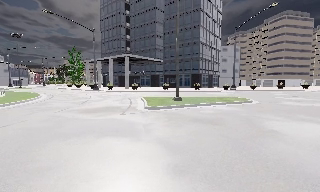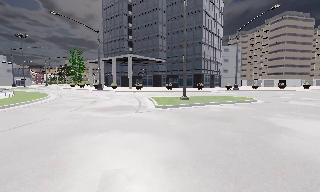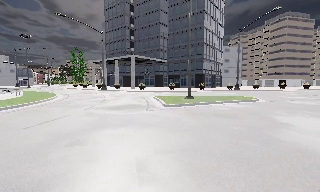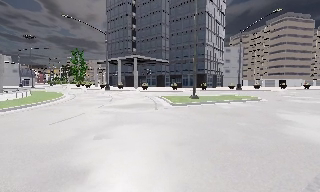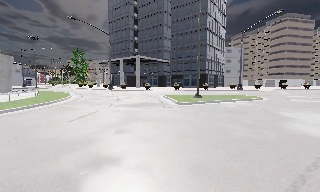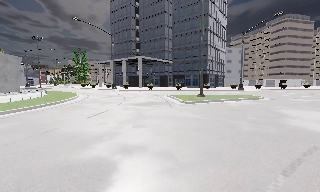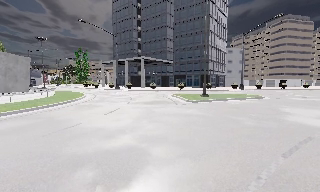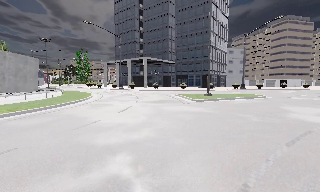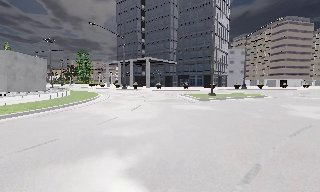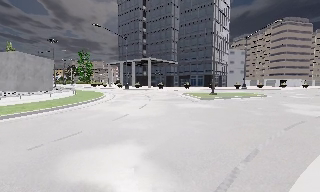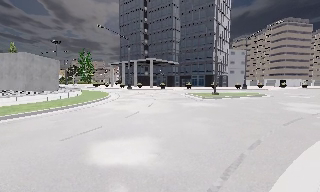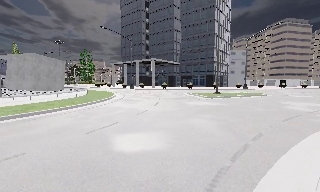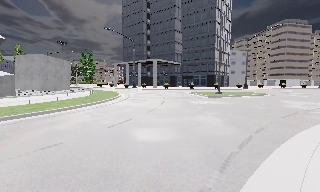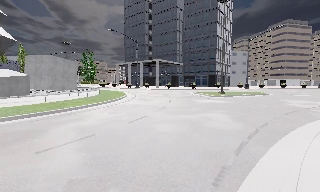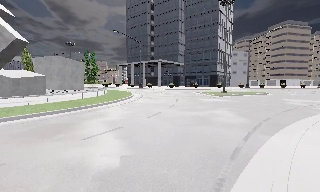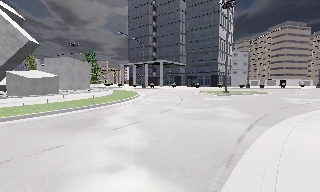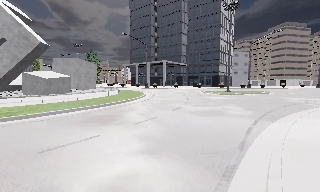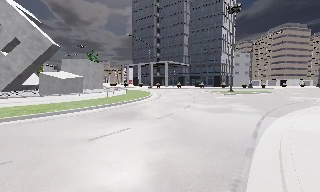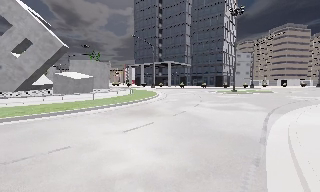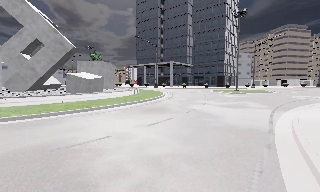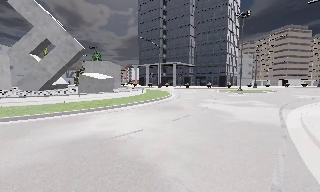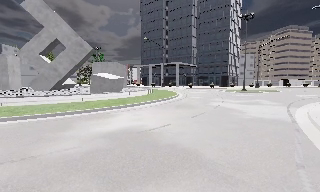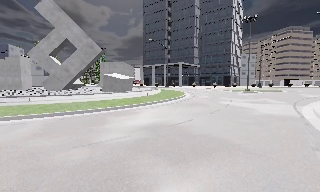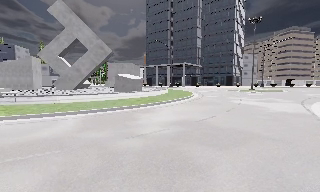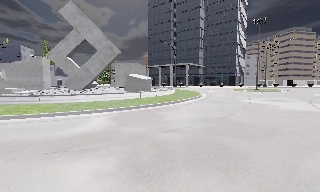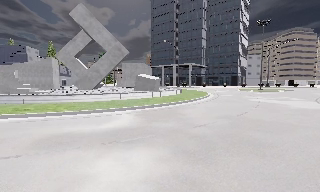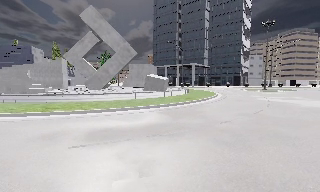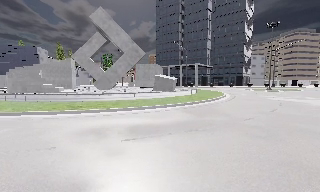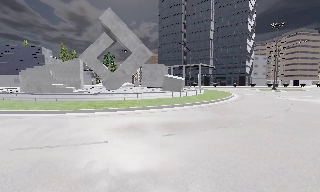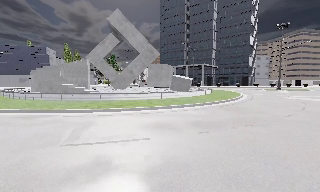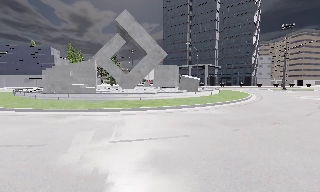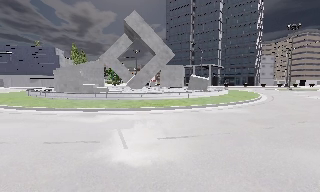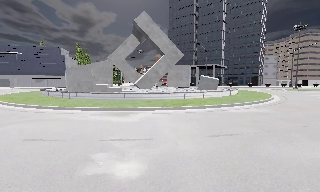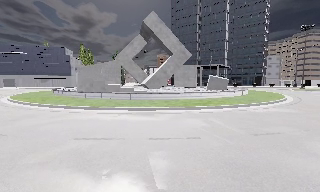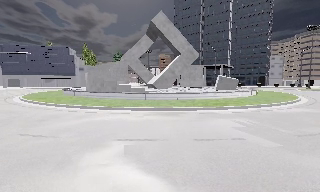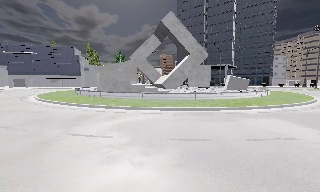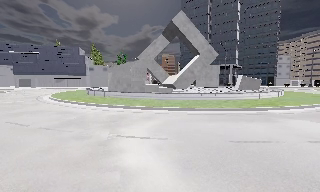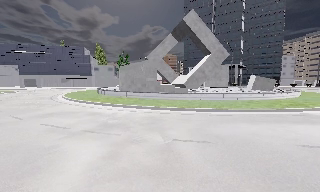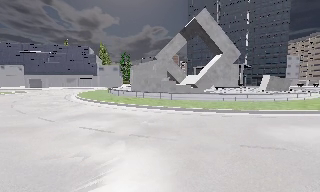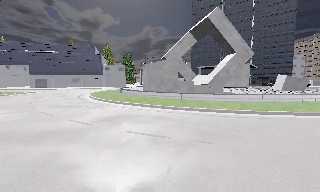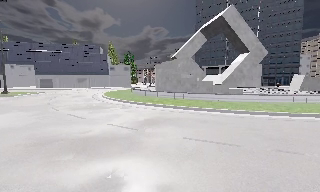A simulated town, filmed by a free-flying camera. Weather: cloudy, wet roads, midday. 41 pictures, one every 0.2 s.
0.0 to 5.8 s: The camera travels to its left and backward, about 25 m, so close, fixed things drift to the right.
5.8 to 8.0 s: The camera travels to its left, about 16 m, so close, fixed things drift to the right.
The film runs backward here.
